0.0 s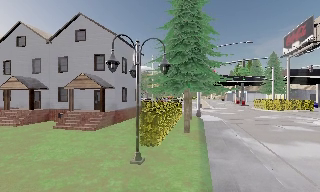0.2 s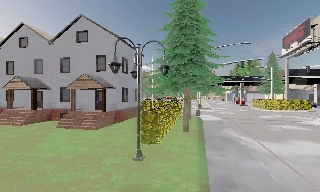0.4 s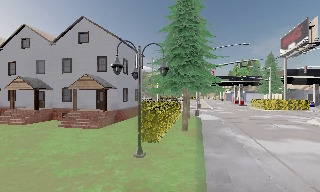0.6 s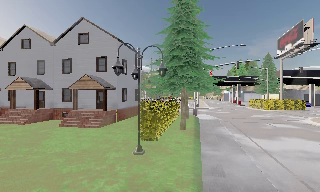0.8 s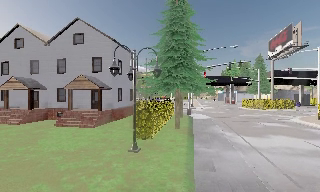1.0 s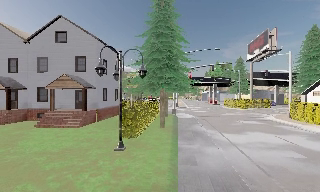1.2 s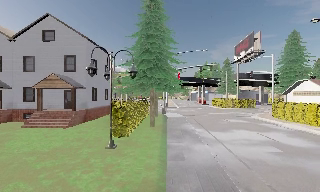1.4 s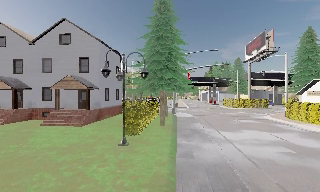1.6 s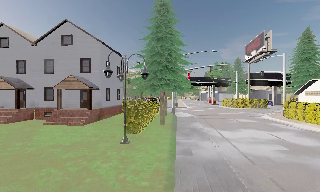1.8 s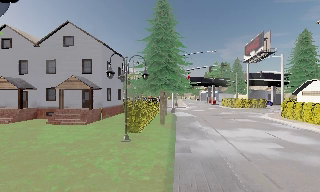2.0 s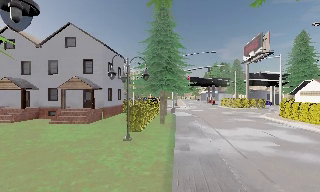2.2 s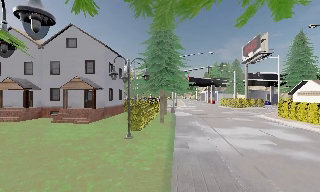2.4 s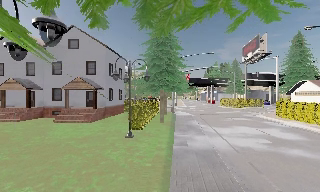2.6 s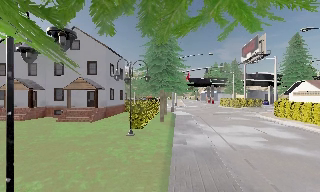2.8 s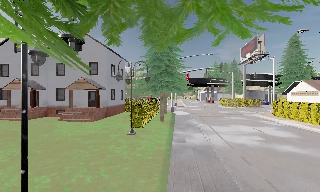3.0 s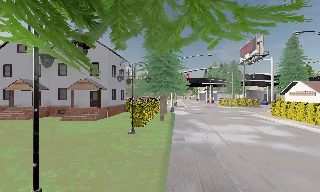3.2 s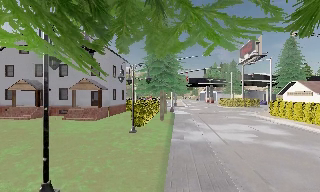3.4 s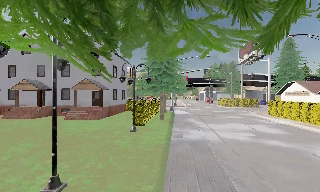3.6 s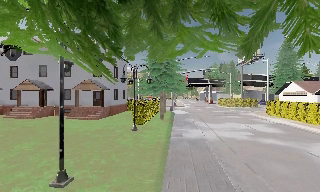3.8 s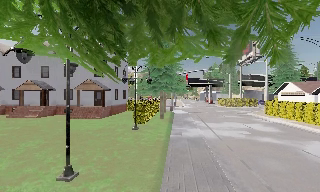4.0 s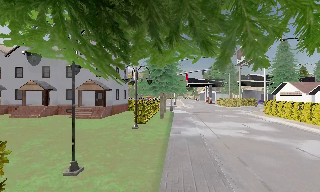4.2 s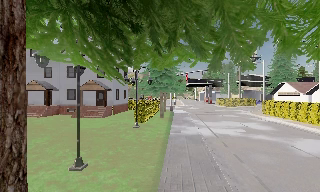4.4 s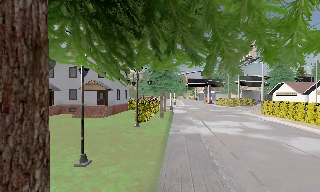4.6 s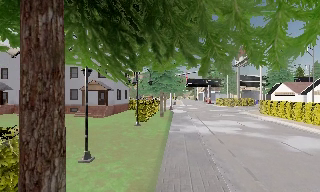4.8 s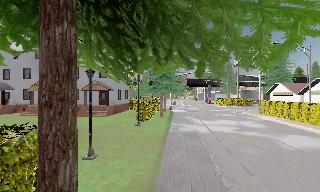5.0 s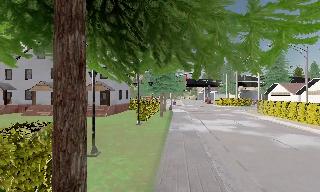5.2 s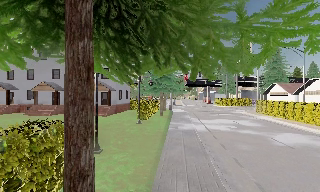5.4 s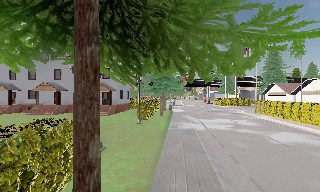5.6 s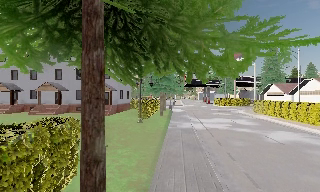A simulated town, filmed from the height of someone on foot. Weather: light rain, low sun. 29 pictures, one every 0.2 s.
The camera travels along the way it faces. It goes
backward.
0.0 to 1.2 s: The camera pans to its right, which is clockwise from overhead, by about 10 degrees. It travels backward, about 2 m, so what stands in front gets smaller.
1.2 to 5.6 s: The camera travels backward, about 7 m, so what stands in front gets smaller.
The film runs backward here.
